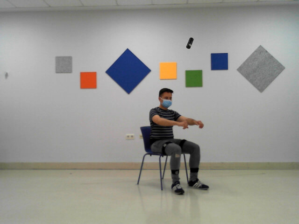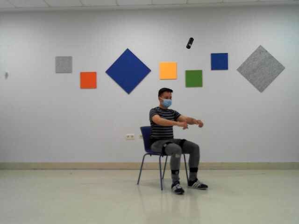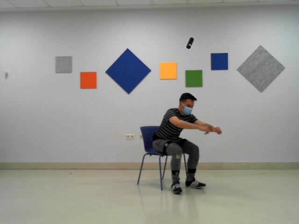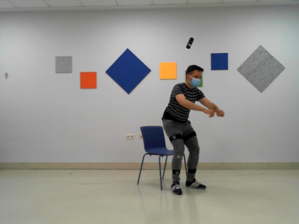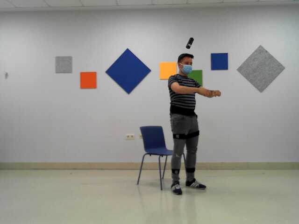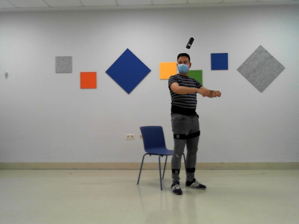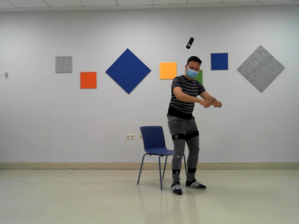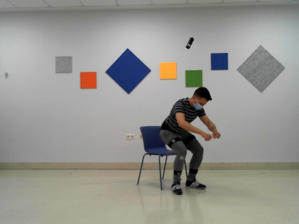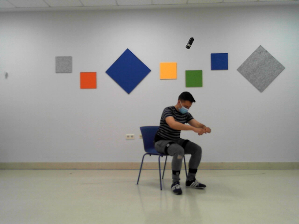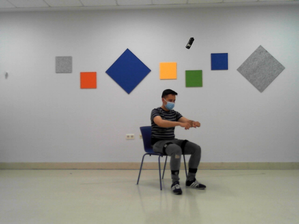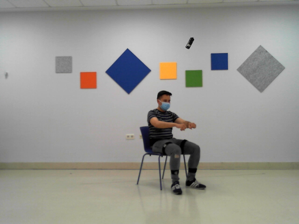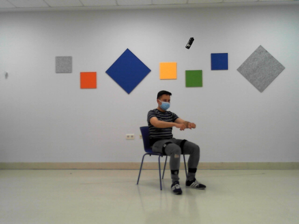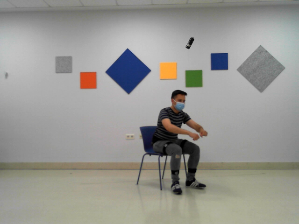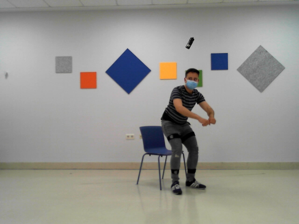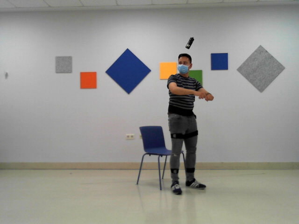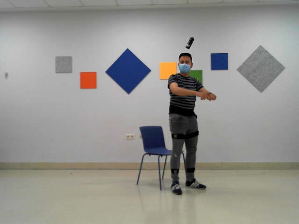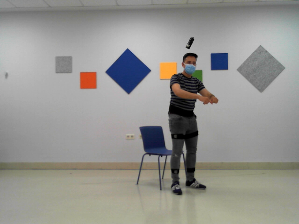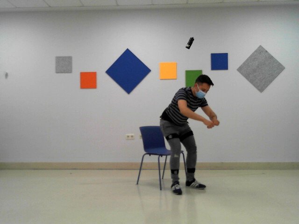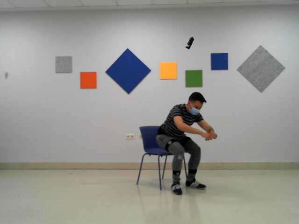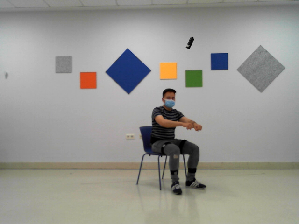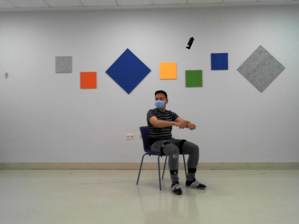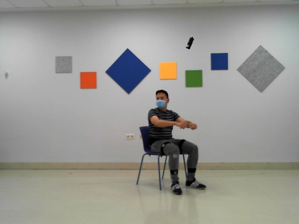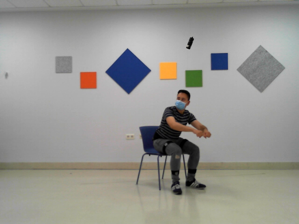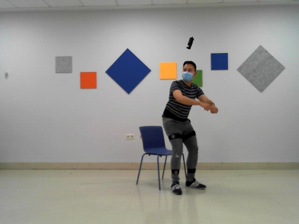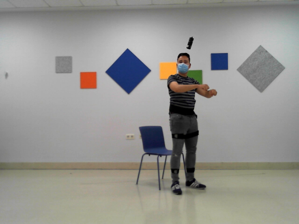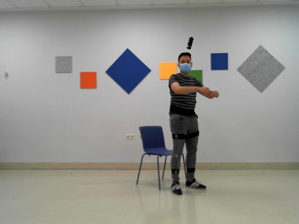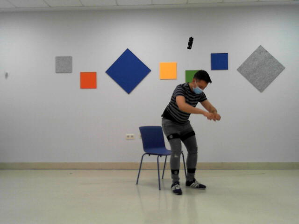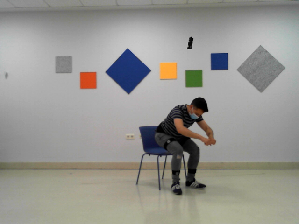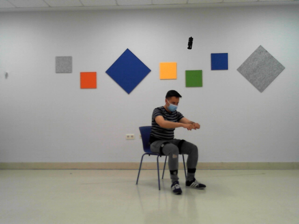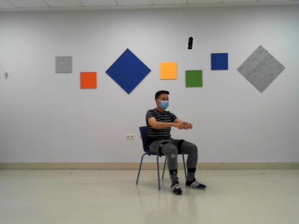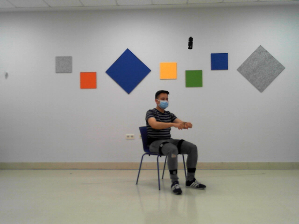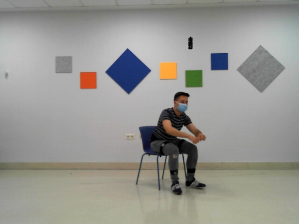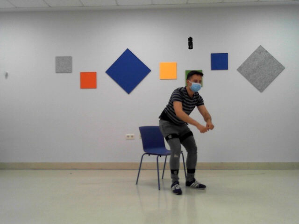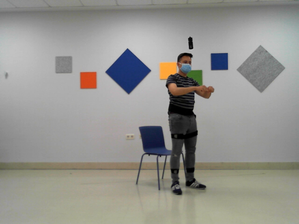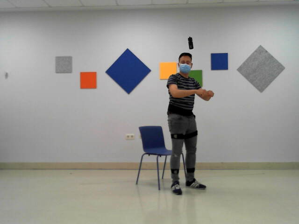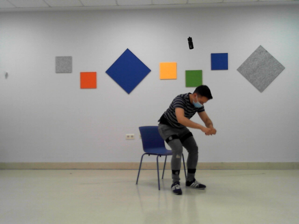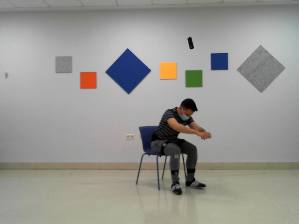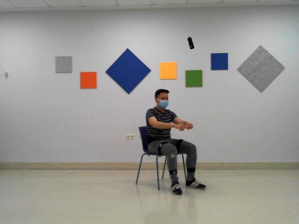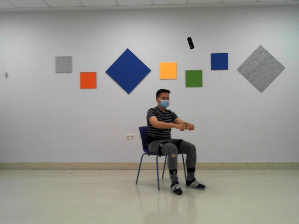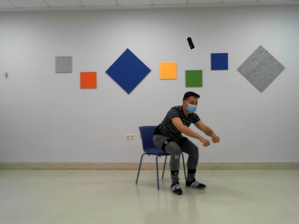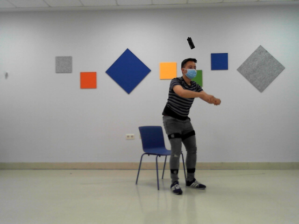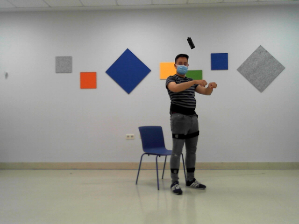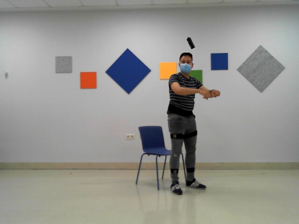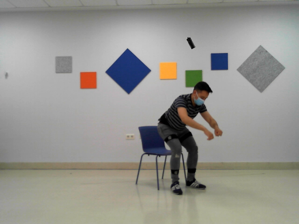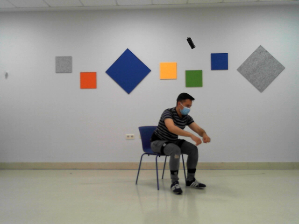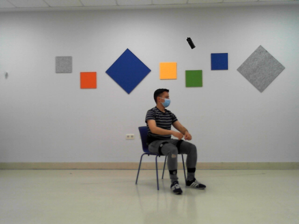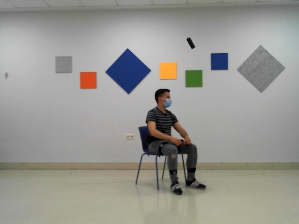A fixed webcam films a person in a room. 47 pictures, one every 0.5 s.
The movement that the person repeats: Sit to stand.
